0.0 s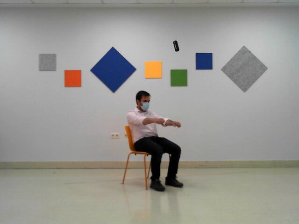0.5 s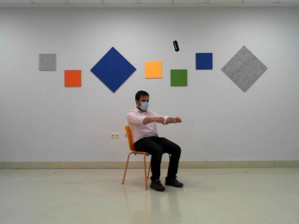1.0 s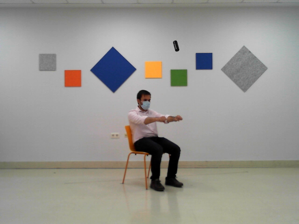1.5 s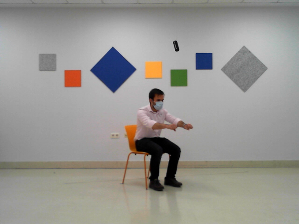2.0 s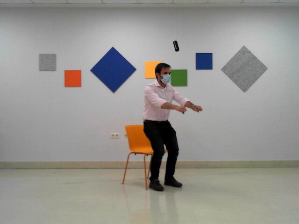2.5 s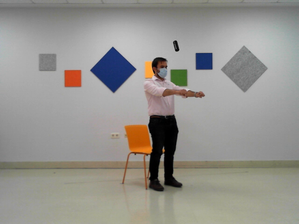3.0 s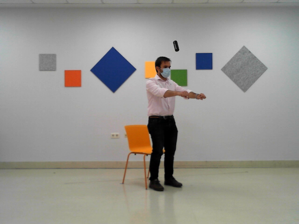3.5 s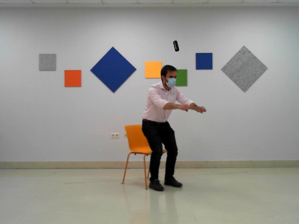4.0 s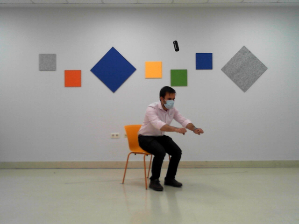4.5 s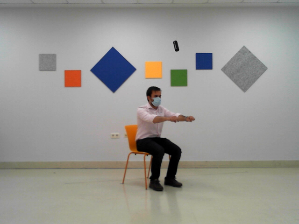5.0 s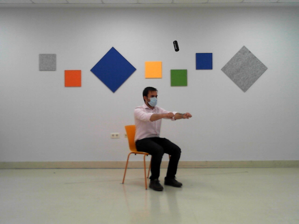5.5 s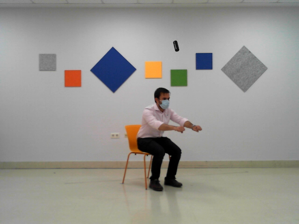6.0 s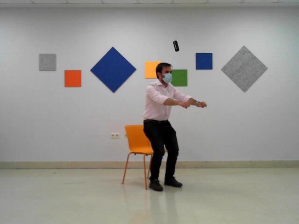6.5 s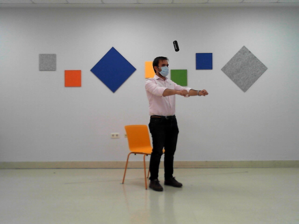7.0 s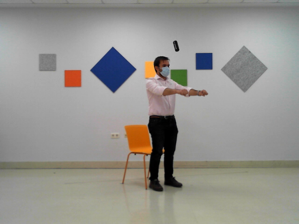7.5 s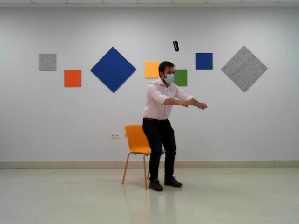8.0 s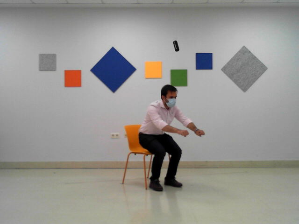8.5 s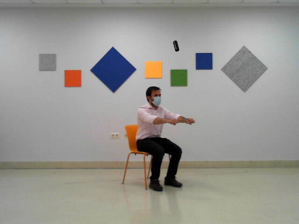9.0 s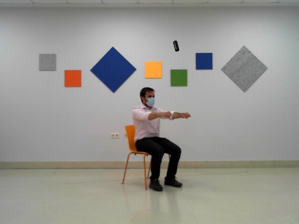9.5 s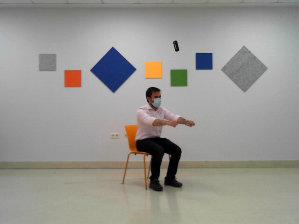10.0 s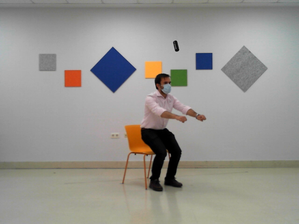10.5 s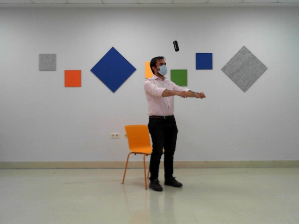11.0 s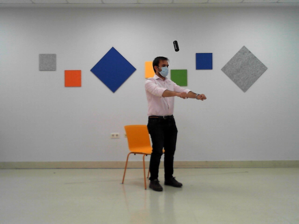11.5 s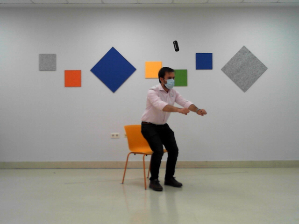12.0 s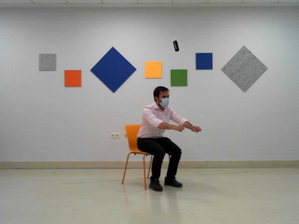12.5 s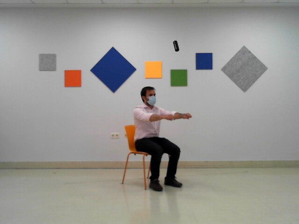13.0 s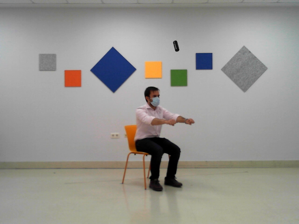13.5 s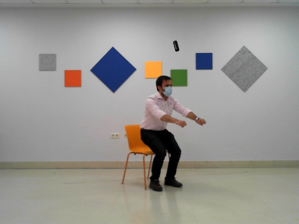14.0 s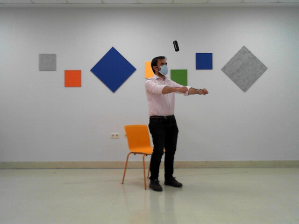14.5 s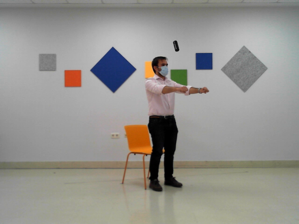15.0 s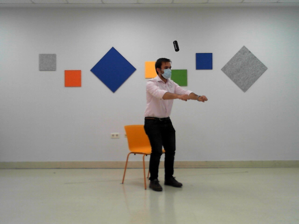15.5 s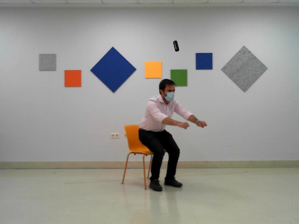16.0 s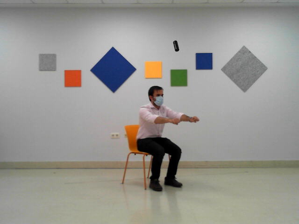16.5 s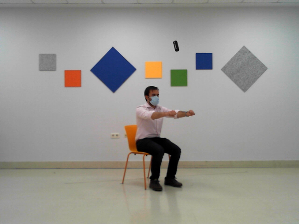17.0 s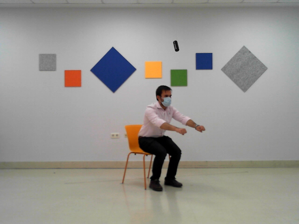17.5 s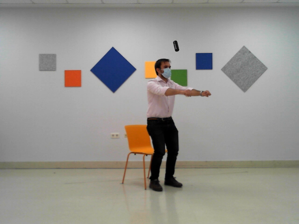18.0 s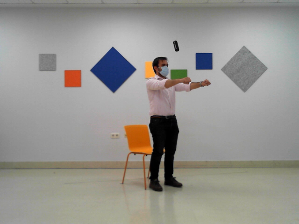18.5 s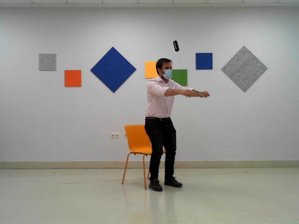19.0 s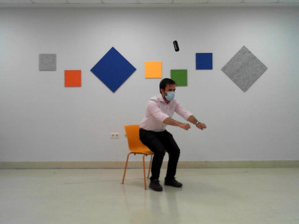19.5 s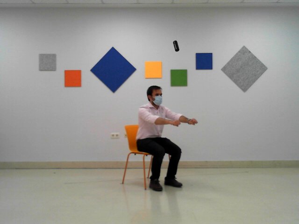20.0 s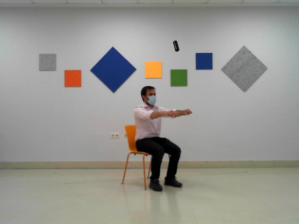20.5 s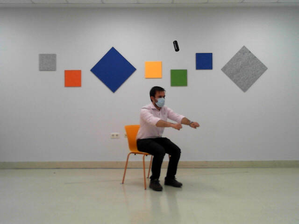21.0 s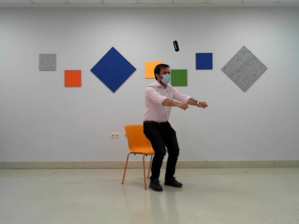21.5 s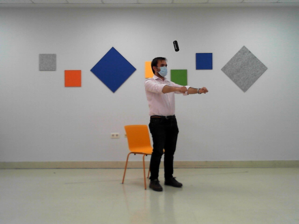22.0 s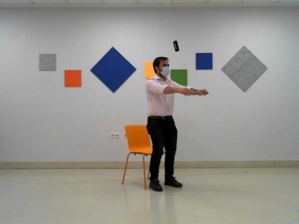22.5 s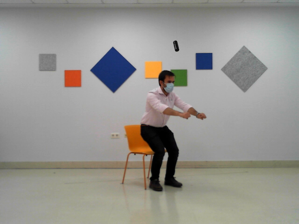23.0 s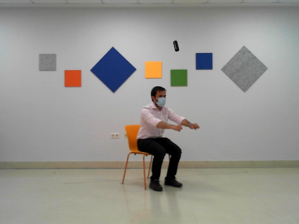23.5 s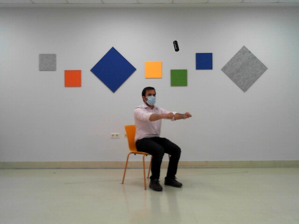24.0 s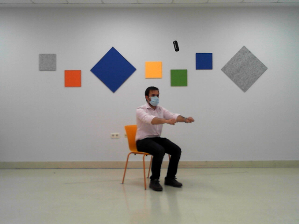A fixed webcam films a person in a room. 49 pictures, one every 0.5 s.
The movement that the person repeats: Sit to stand.
